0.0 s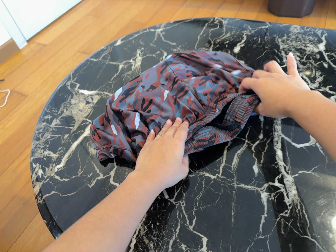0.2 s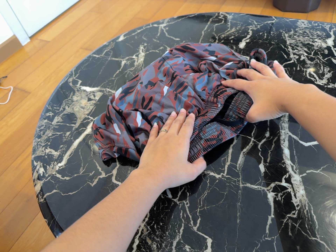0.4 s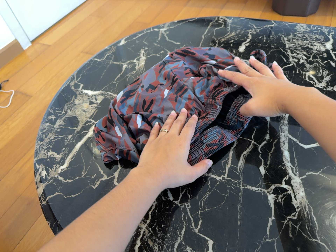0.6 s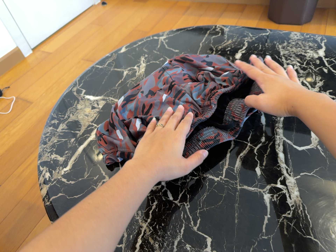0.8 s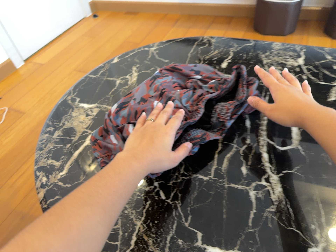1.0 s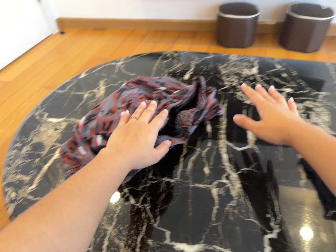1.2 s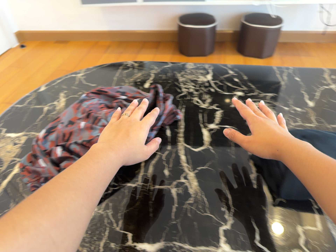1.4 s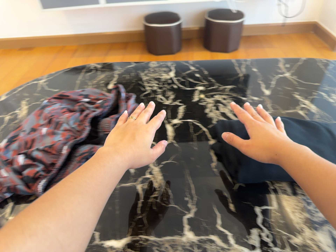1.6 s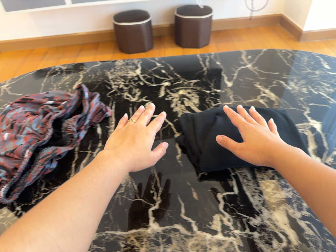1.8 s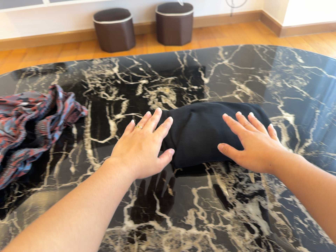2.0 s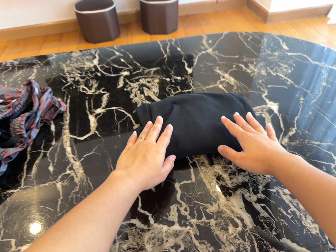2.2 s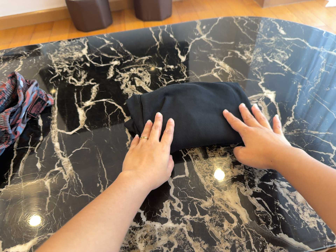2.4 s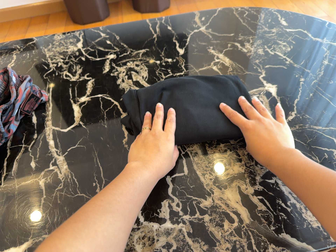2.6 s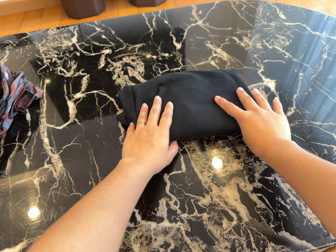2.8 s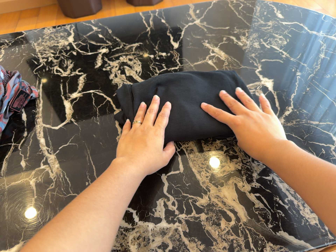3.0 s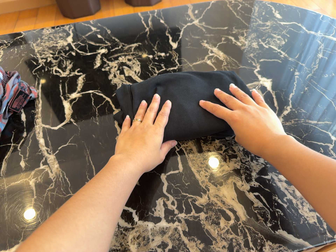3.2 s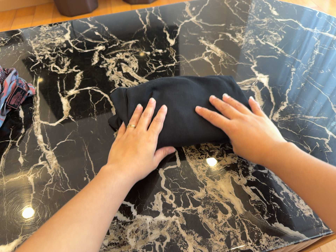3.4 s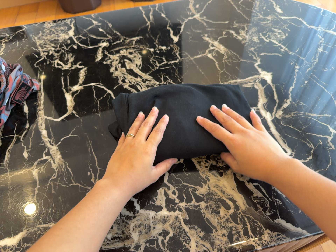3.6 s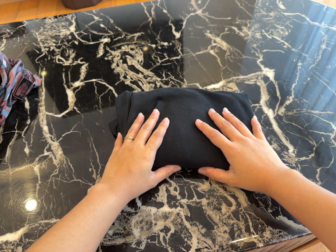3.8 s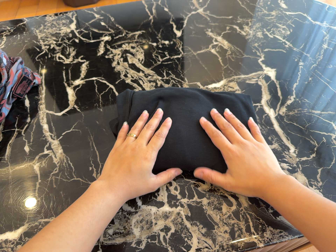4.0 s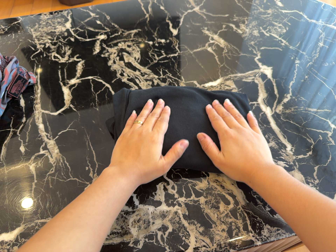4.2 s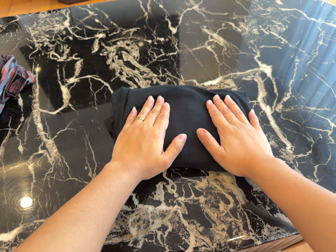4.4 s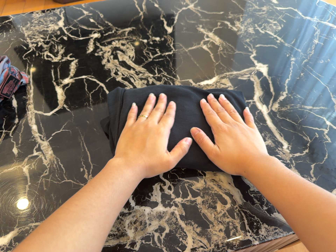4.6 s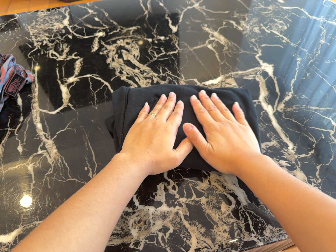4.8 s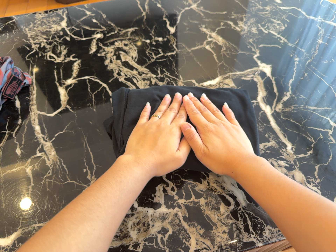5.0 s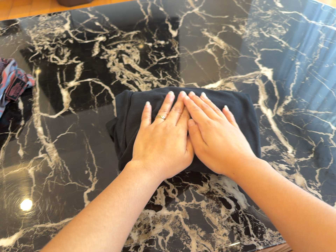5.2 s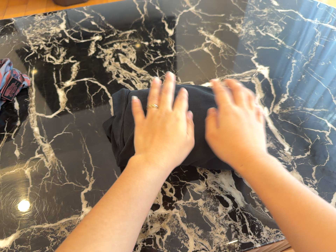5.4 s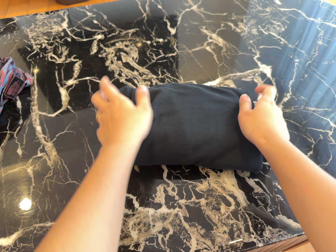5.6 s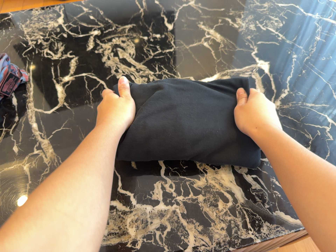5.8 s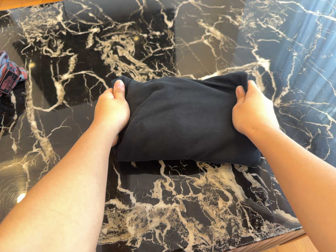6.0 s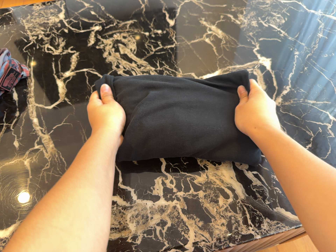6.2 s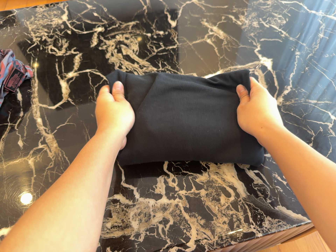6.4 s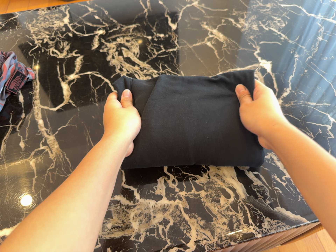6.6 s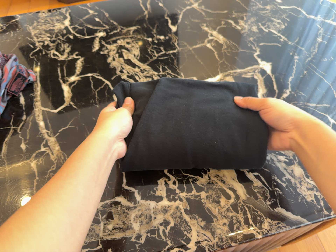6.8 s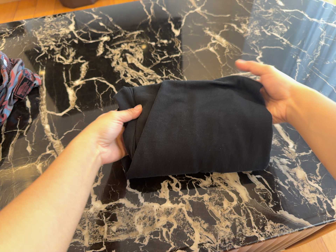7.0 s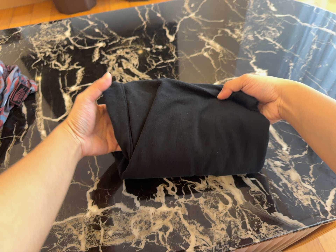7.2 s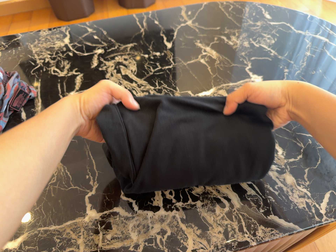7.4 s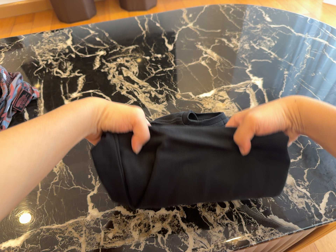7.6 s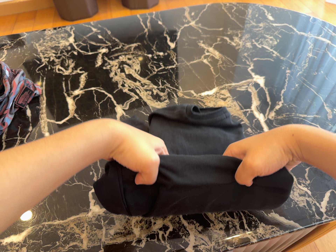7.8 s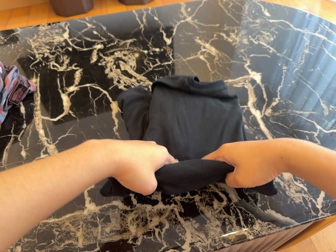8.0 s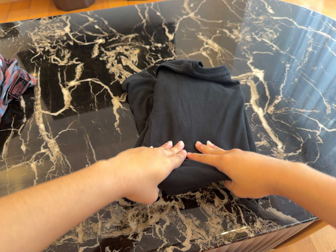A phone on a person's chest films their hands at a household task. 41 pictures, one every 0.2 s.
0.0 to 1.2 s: The camera pans to its right by about 15 degrees. It travels backward, about 10 cm, so what stands in front gets smaller. Its aim tips toward the top of its view by about 10 degrees, and the scene shifts downward.
1.2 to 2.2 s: The camera pans to its right by about 15 degrees. It travels to its right, about 14 cm, so close, fixed things drift to the left. It rolls about its line of sight by about 15 degrees, and the scene rotates counterclockwise.
2.2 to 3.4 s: The camera shifts only a little, or ends up much as it began.
3.4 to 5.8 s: The camera shifts only a little, or ends up much as it began.
5.8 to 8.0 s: The camera shifts only a little, or ends up much as it began.
The film runs backward here.
